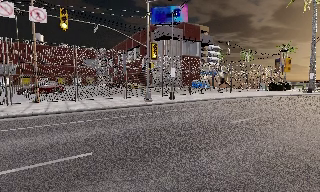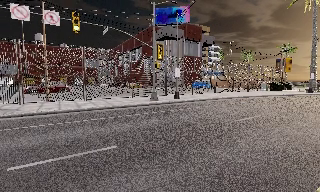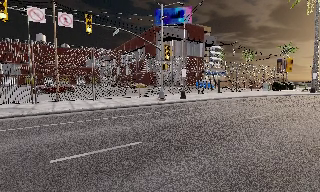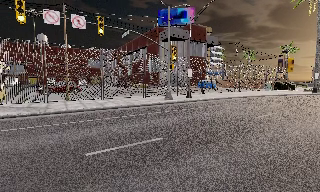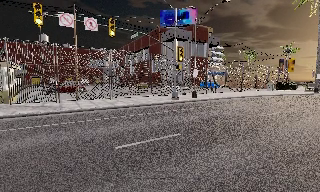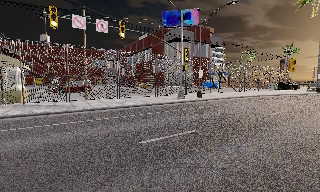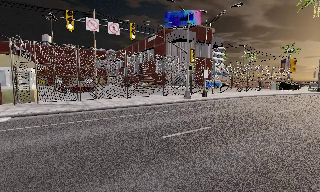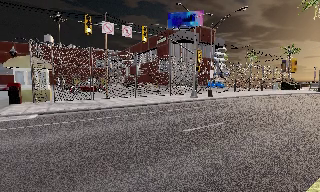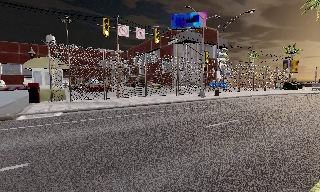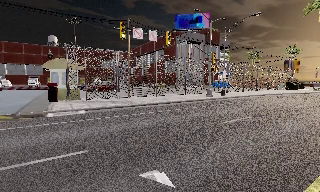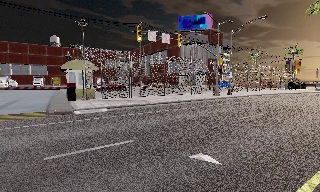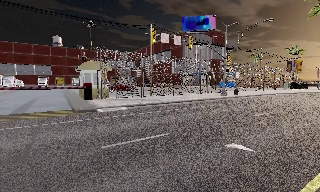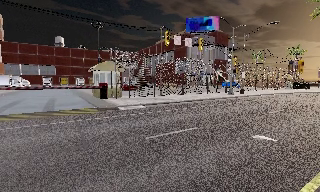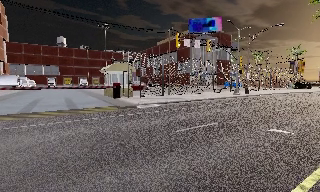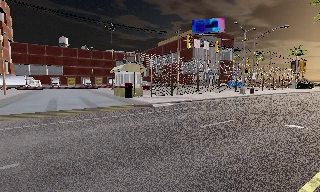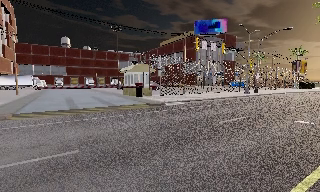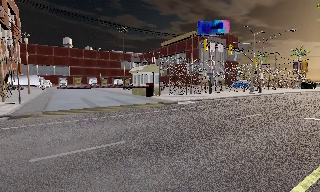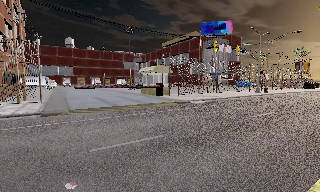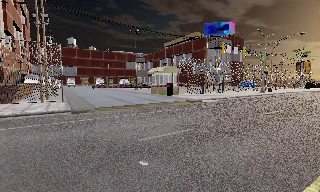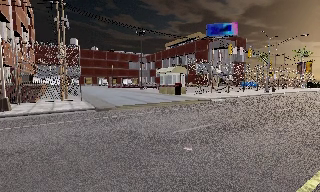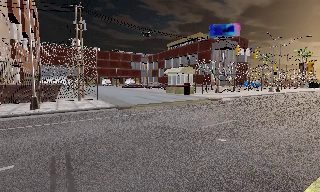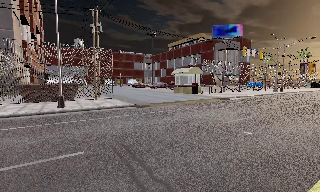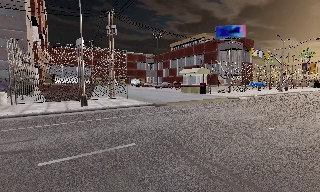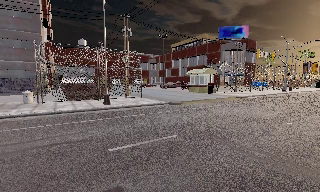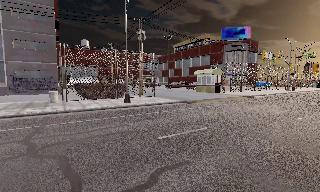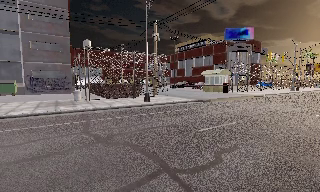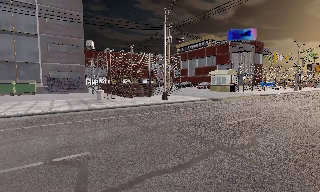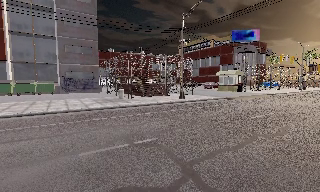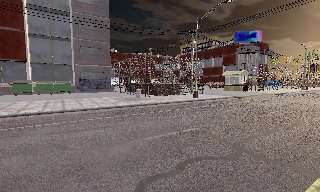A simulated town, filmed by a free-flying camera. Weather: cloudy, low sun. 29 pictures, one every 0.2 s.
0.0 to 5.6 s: The camera travels to its left and backward, about 35 m, so close, fixed things drift to the right. It gains speed.
The film runs forward here.
